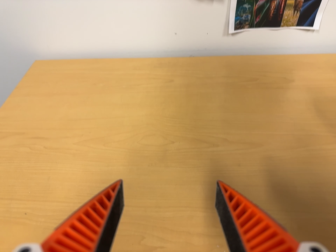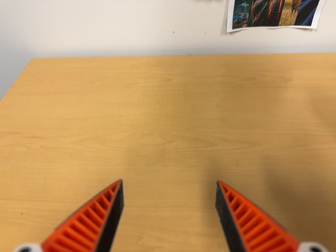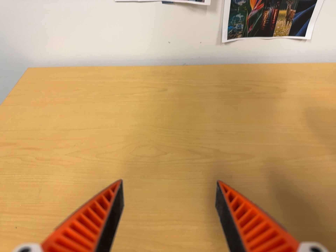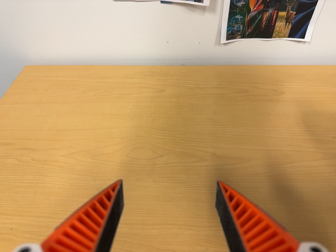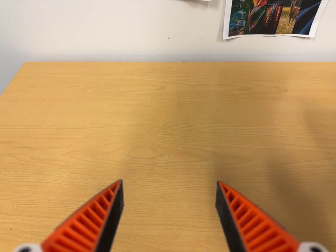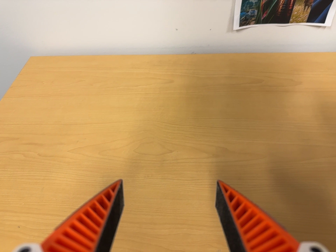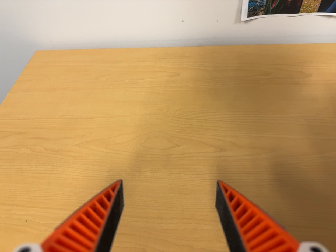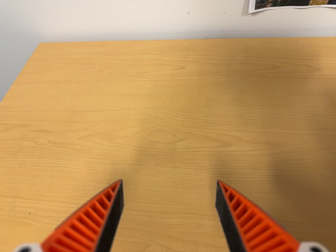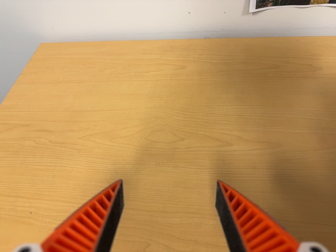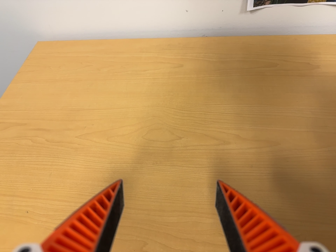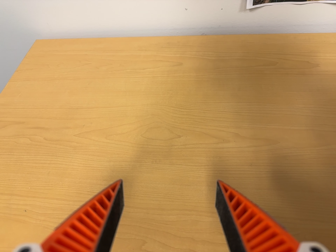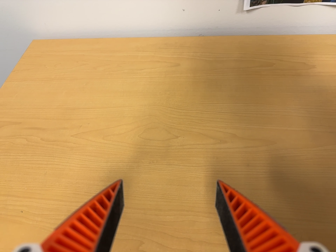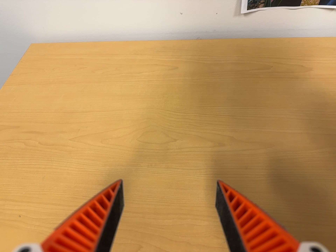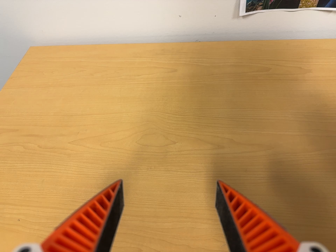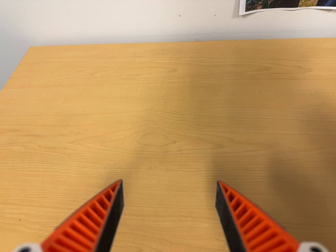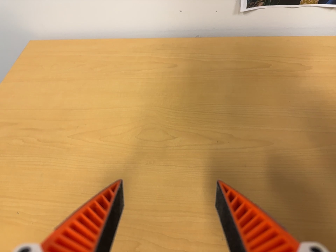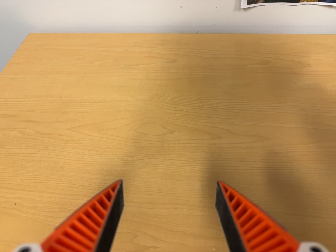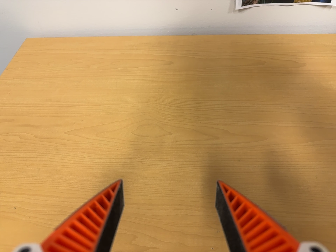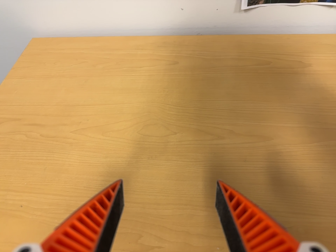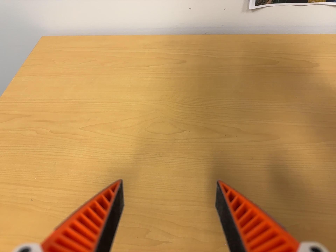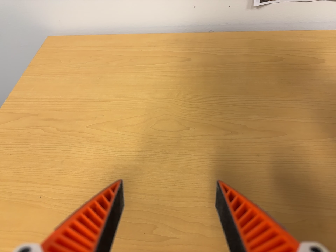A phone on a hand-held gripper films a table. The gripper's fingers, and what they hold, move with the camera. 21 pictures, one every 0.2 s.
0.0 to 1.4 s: The camera travels toward the top of its view, about 6 cm.
1.4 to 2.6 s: The camera keeps its place and its aim.
2.6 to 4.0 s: The camera shifts only a little, or ends up much as it began.
The film runs backward here.
